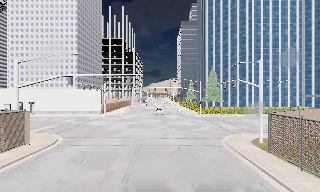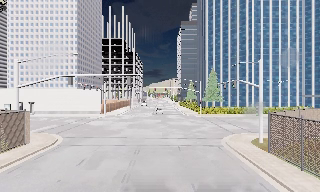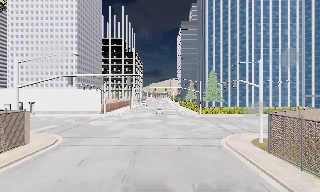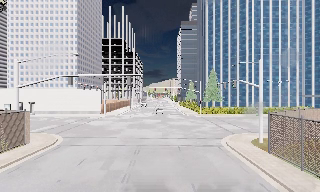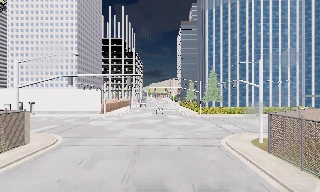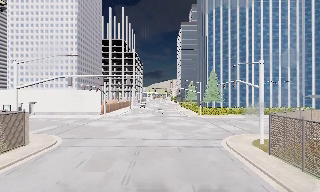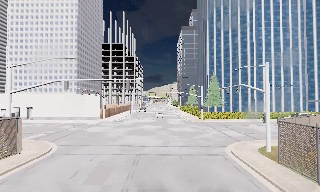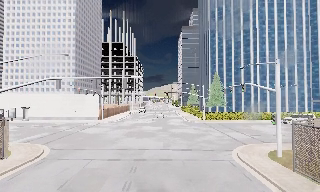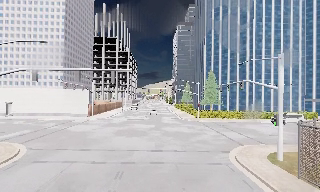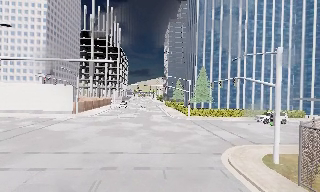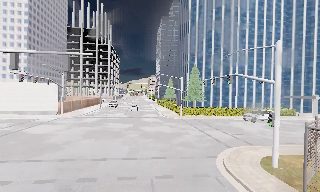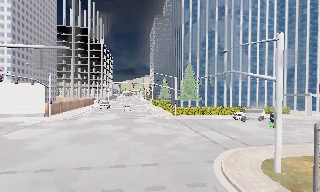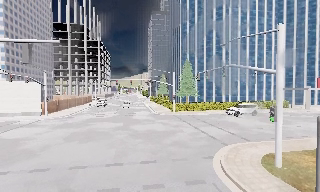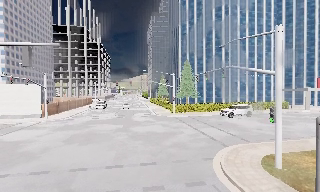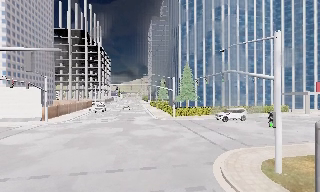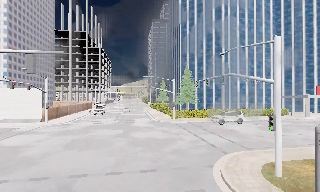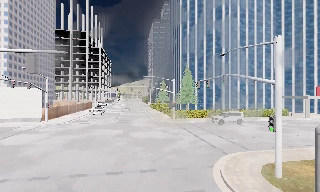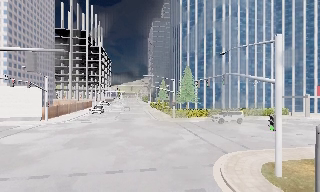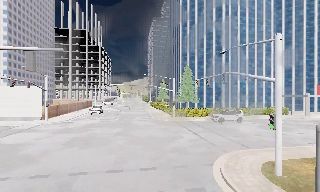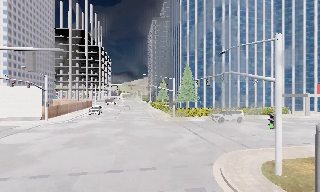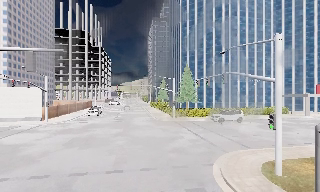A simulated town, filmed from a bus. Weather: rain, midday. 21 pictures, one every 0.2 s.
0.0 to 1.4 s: The camera travels forward, about 2 m, so what stands in front looms larger. It gains speed.
1.4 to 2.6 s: The scene slides to the left, as the camera pans about 10 degrees to its right. It travels forward, about 6 m, so what stands in front looms larger. It loses speed.
2.6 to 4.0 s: The camera keeps its place and its aim.
The film runs forward here.
